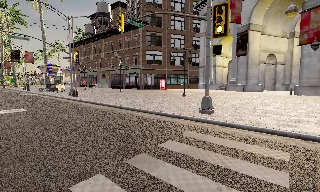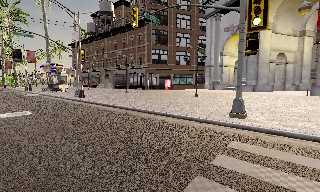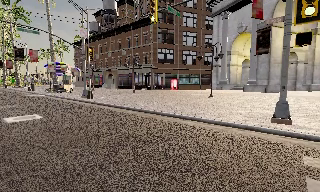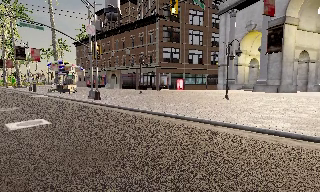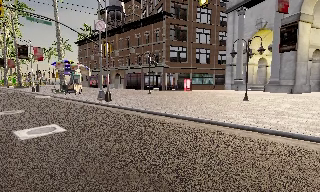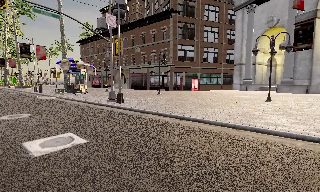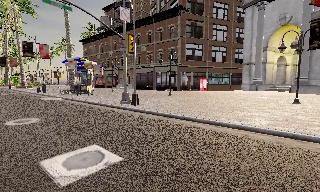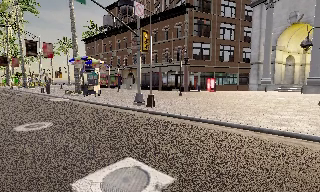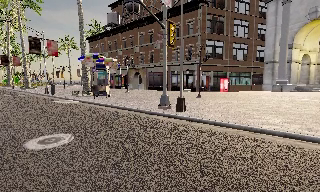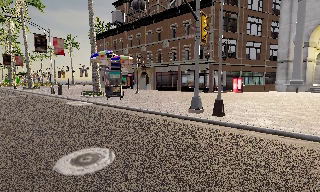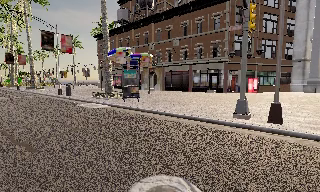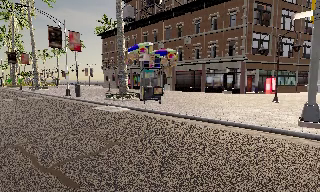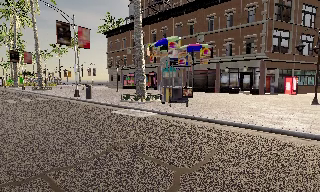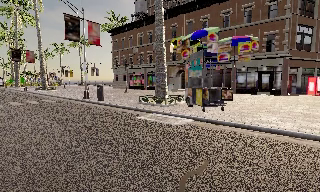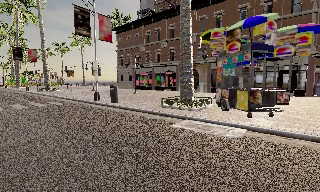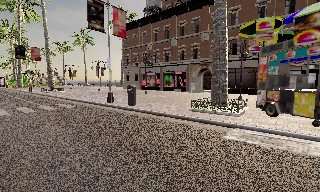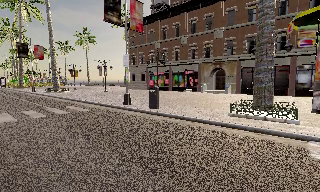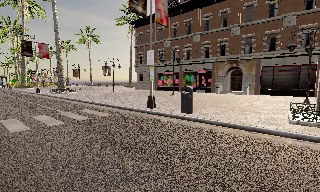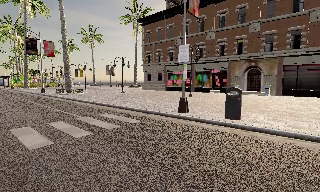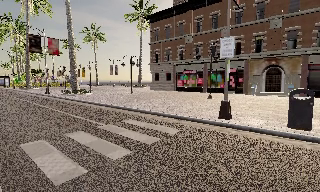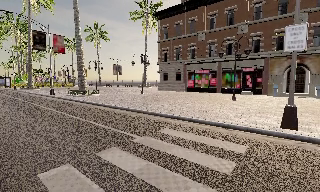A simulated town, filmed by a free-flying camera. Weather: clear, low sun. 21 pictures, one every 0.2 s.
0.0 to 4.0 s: The camera travels to its left and forward, about 35 m, so close, fixed things drift to the right.
The film runs forward here.
